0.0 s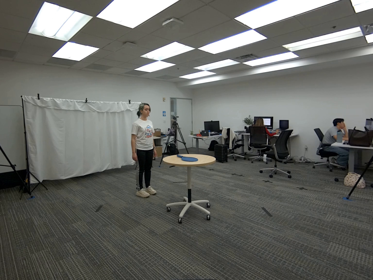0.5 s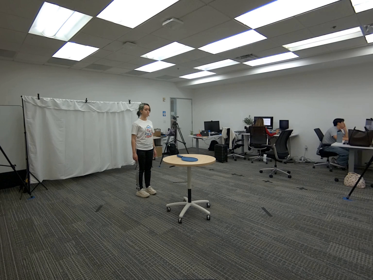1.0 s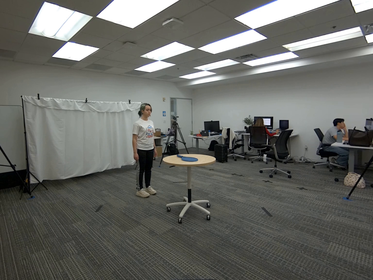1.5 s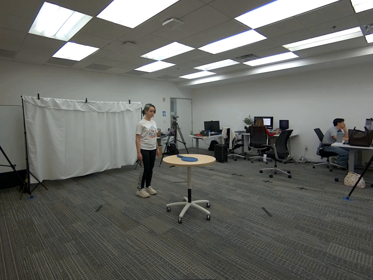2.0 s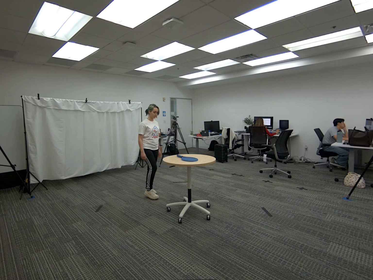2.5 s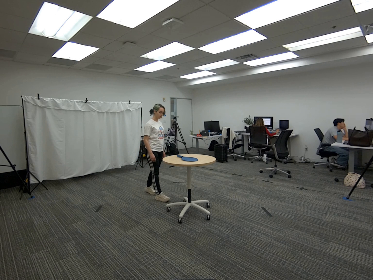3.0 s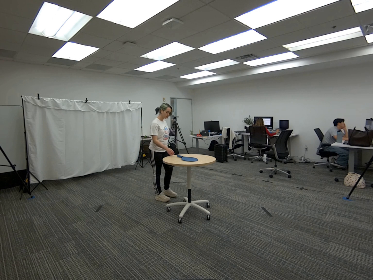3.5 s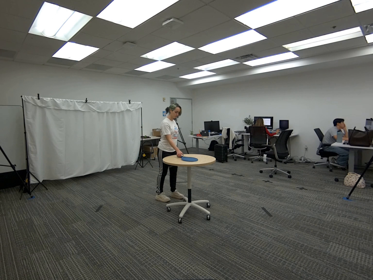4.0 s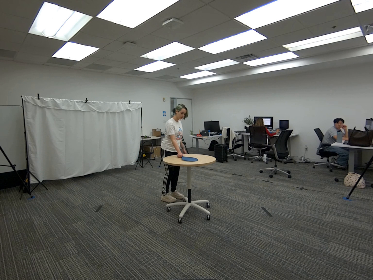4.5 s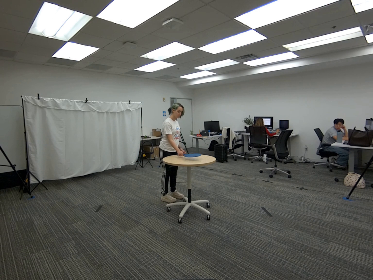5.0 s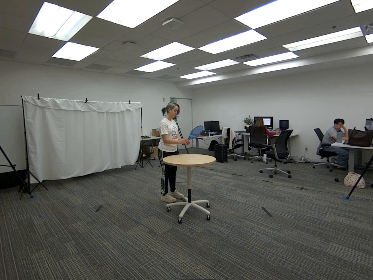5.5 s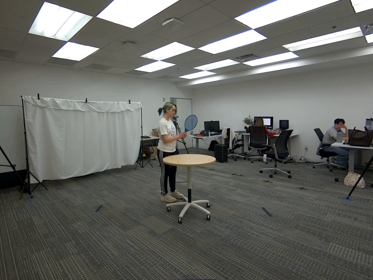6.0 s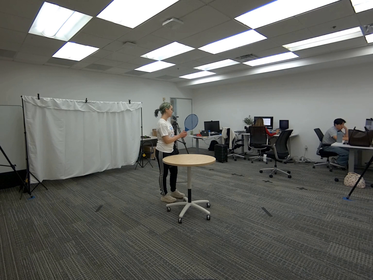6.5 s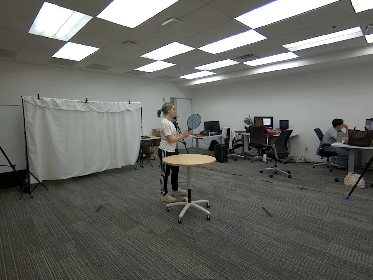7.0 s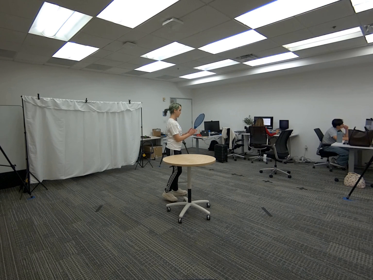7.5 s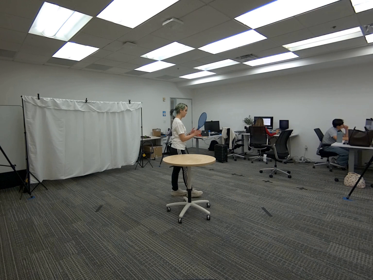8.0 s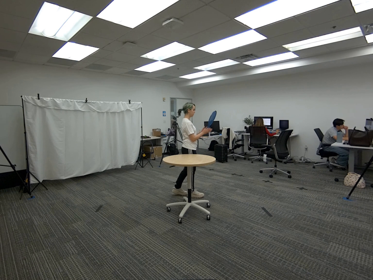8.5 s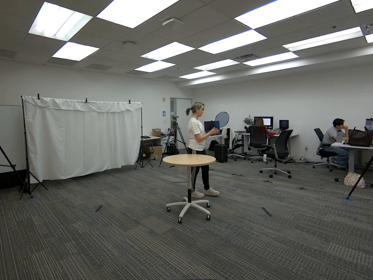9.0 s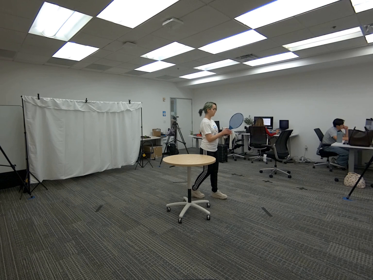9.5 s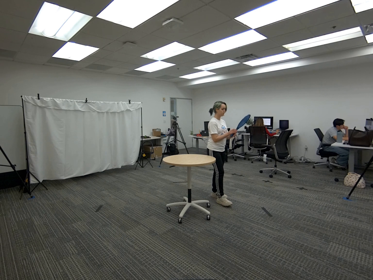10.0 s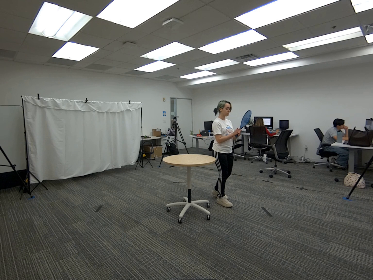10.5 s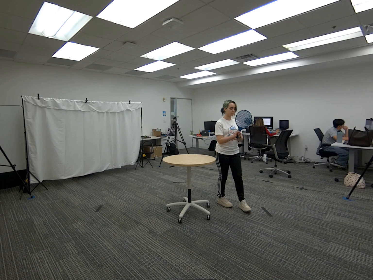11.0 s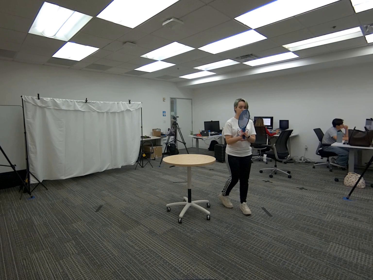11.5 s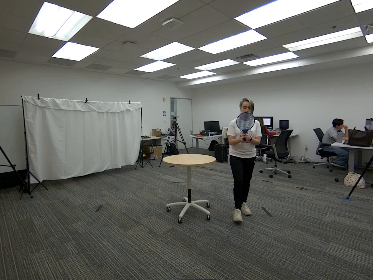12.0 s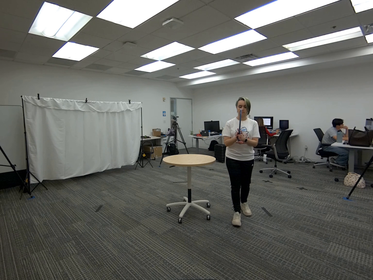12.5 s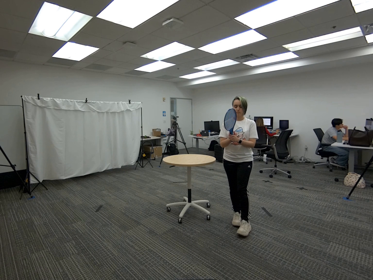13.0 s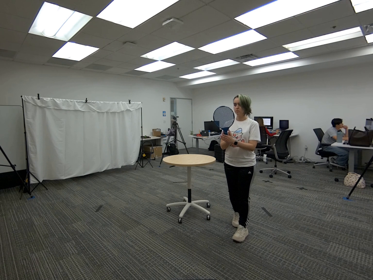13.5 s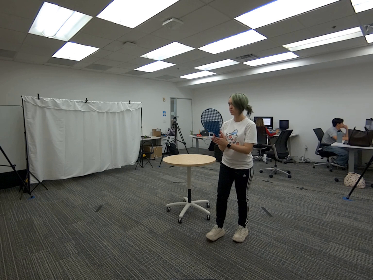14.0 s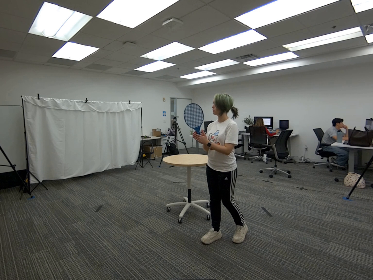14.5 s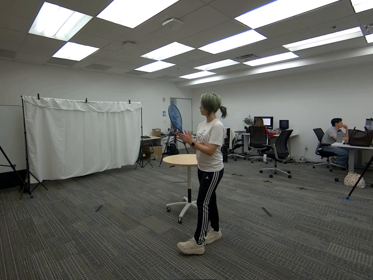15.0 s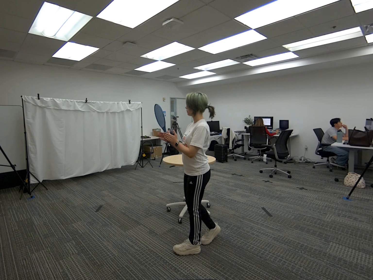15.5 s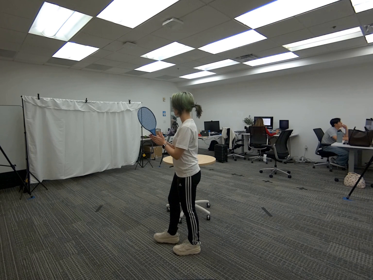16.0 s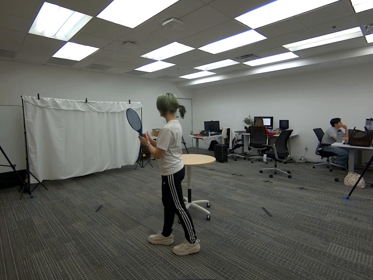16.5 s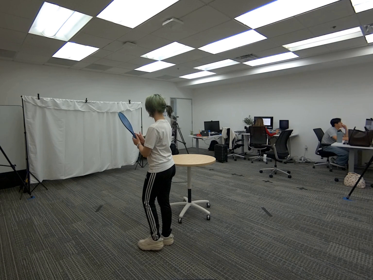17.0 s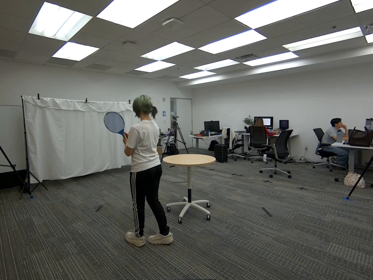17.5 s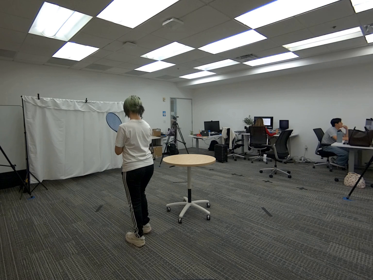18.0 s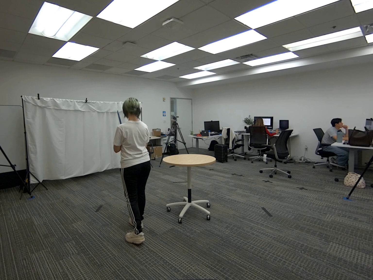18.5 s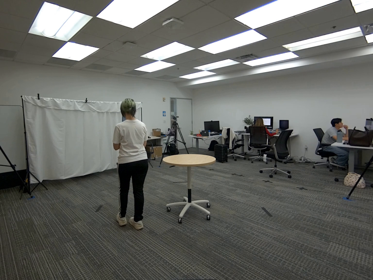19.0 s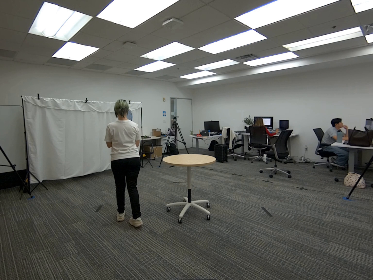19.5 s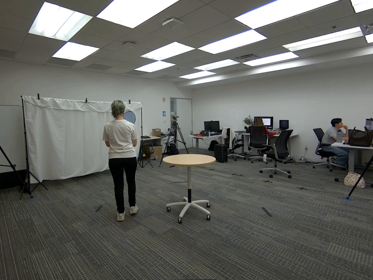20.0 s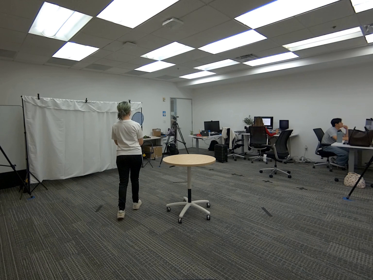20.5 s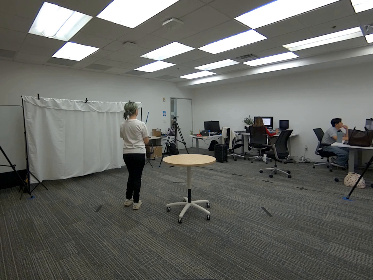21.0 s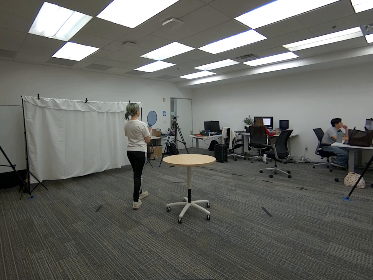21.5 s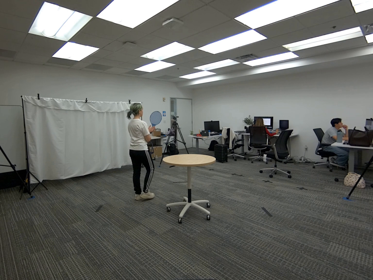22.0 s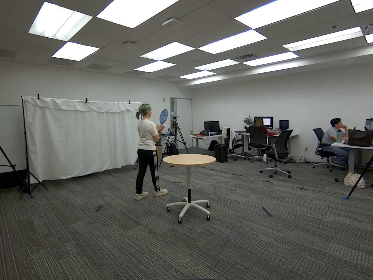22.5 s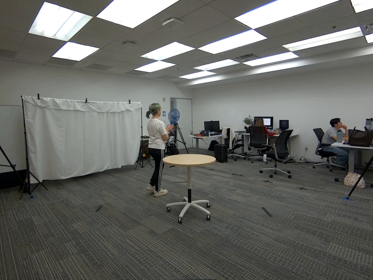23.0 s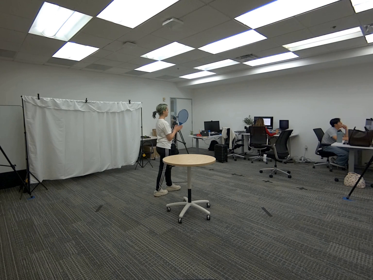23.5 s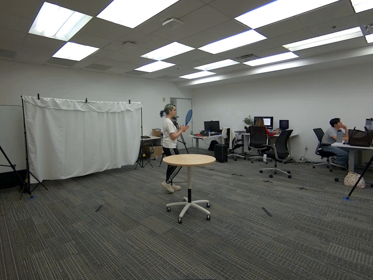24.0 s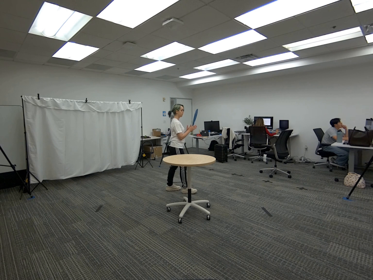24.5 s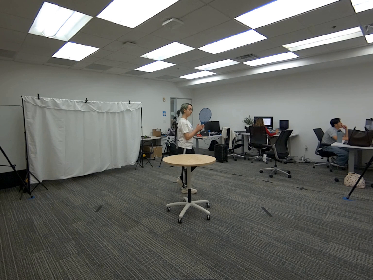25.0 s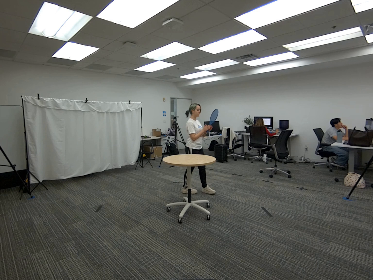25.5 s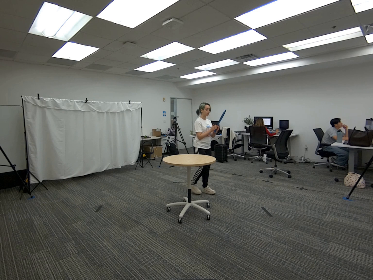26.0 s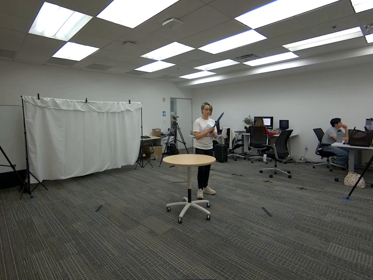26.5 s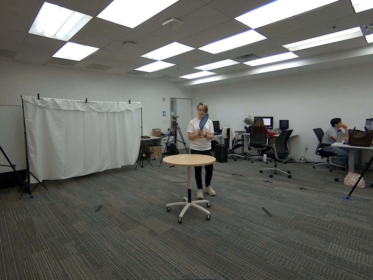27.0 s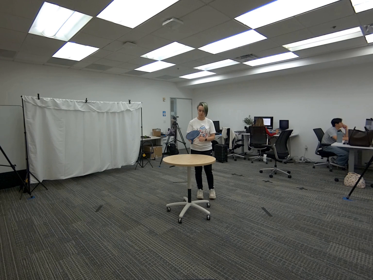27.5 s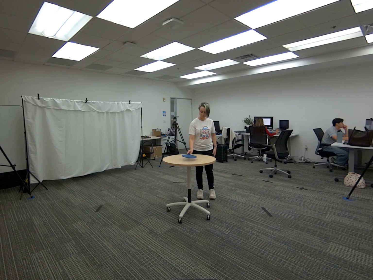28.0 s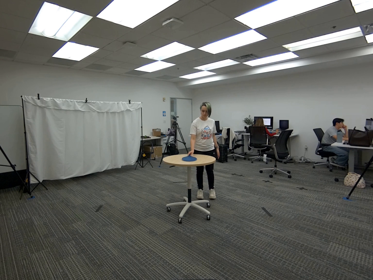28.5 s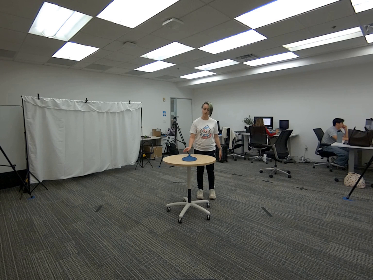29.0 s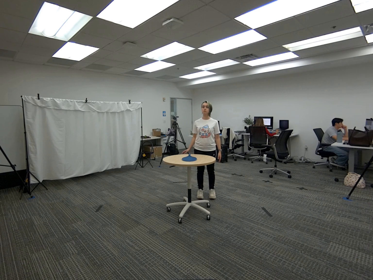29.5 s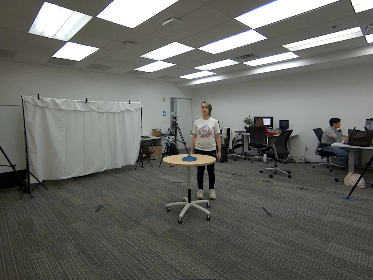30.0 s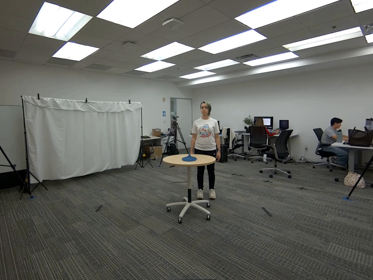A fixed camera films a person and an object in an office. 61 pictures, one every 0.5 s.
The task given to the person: Walk to the tennis racket on the round table and pick it up with both hands. Hold it at shoulder height in front of you, then rotate the racket while walking in a circle so it is visible from all angles. When you are finished, place the racket back on the round table.
